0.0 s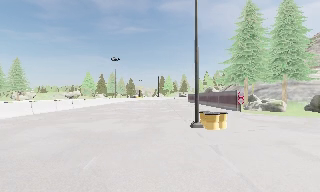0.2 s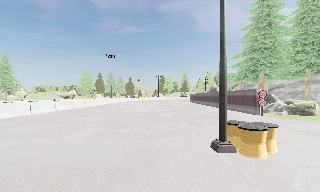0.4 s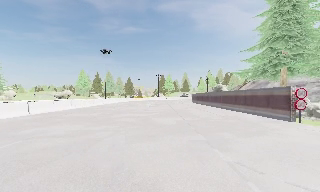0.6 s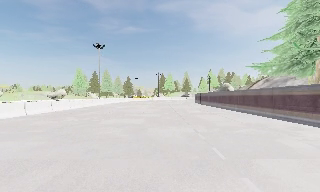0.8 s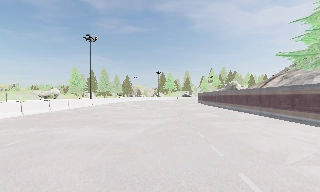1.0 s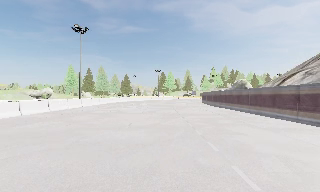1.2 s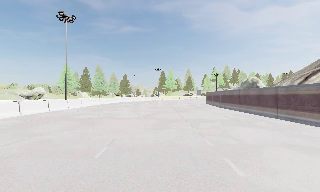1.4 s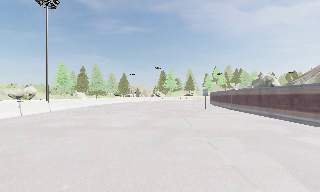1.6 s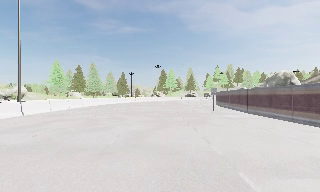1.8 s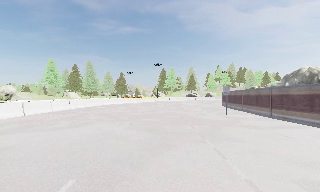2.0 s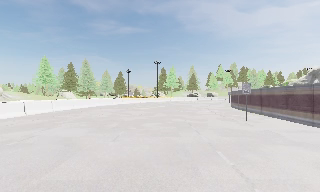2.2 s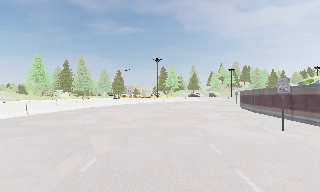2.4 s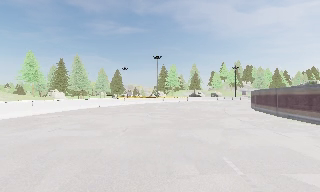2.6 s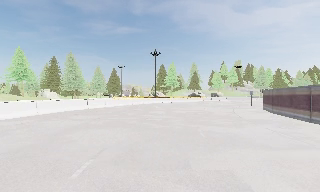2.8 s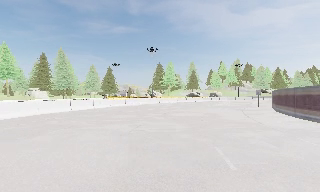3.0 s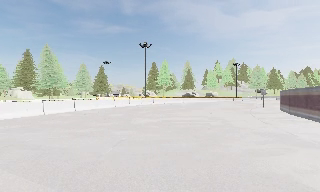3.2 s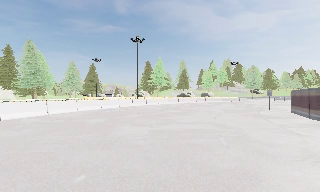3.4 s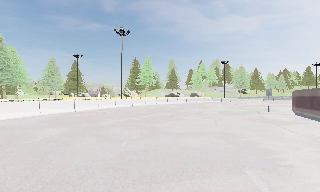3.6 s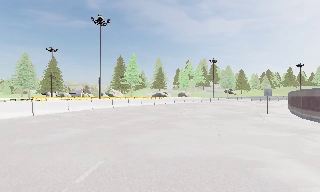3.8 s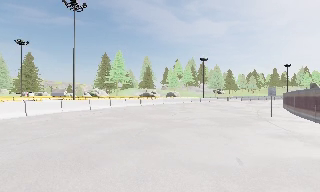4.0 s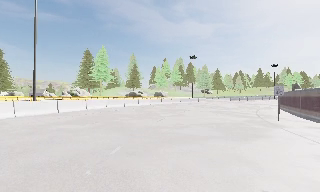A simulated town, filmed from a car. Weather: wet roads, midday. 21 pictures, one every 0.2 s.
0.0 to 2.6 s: The camera travels forward, about 45 m, so what stands in front looms larger.
2.6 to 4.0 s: The scene slides to the left, as the camera pans about 20 degrees to its right. It travels forward, about 20 m, so what stands in front looms larger.
The film runs forward here.
